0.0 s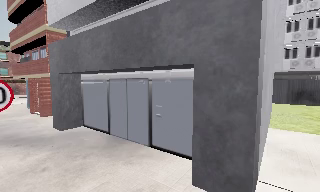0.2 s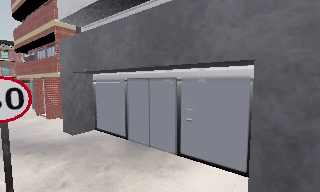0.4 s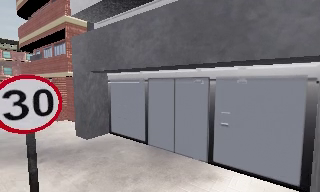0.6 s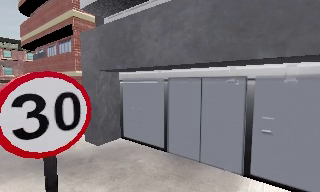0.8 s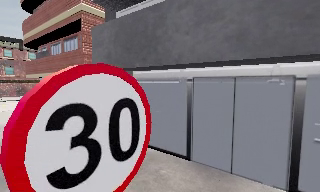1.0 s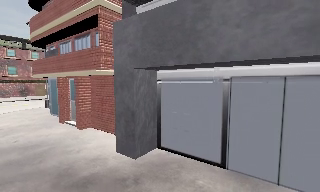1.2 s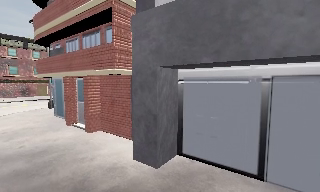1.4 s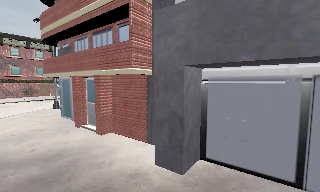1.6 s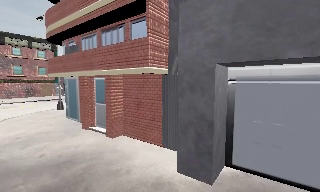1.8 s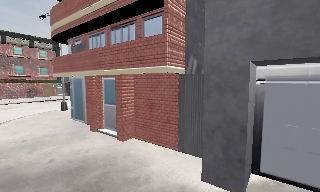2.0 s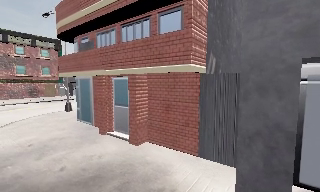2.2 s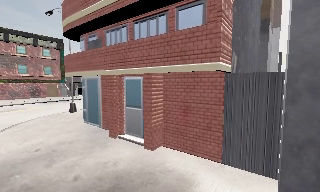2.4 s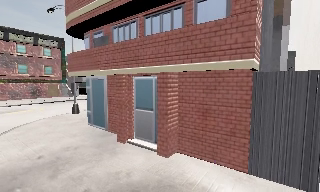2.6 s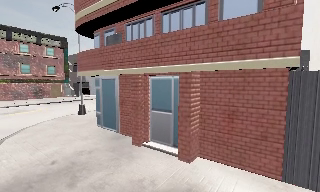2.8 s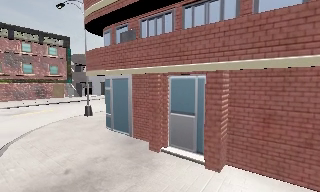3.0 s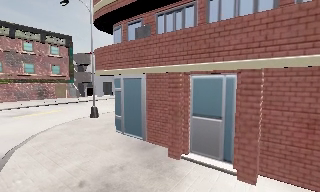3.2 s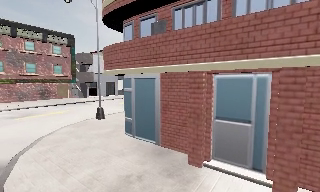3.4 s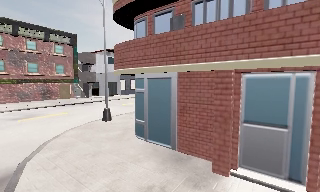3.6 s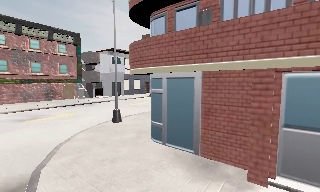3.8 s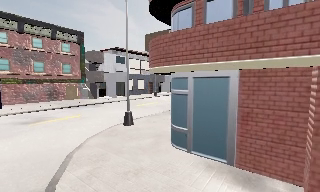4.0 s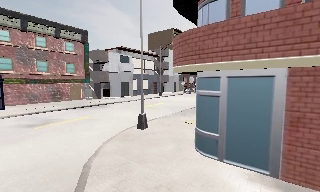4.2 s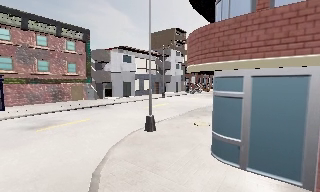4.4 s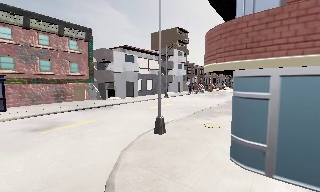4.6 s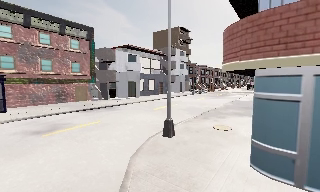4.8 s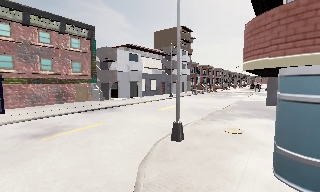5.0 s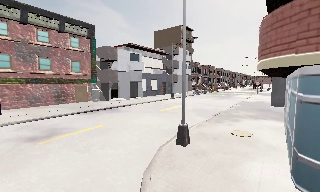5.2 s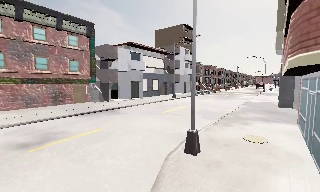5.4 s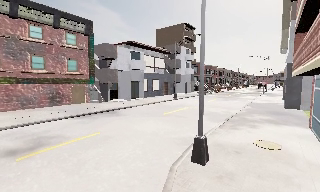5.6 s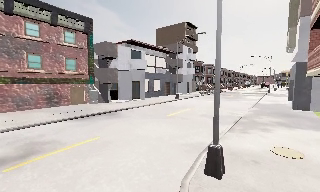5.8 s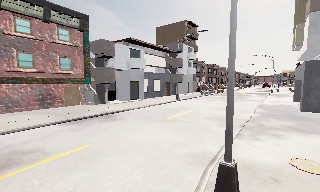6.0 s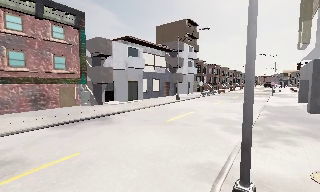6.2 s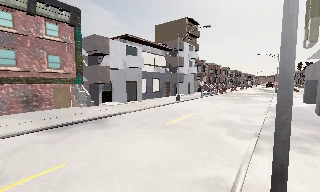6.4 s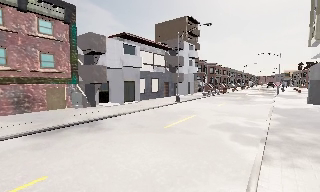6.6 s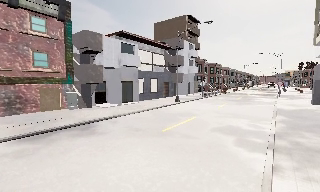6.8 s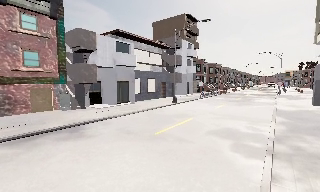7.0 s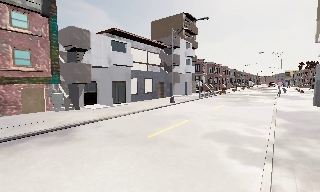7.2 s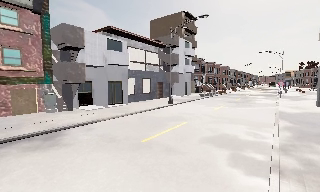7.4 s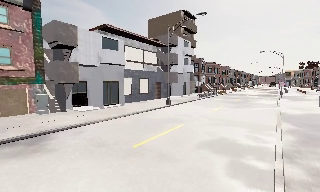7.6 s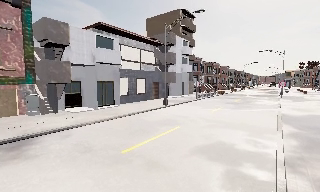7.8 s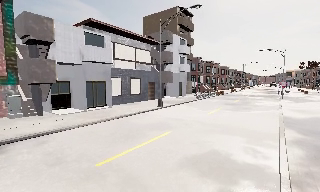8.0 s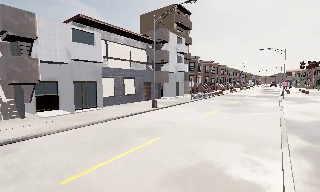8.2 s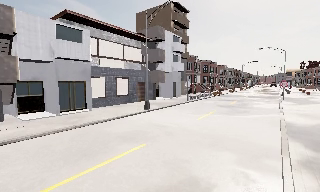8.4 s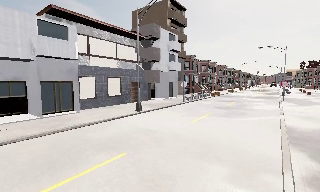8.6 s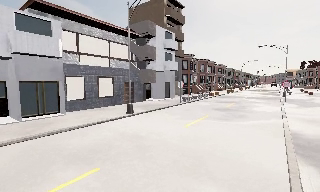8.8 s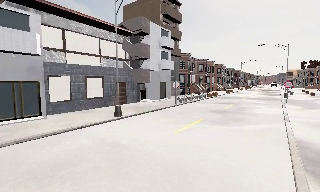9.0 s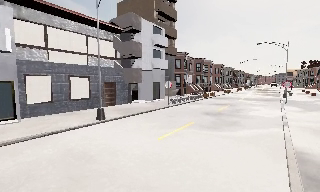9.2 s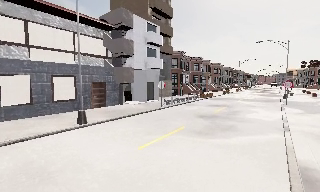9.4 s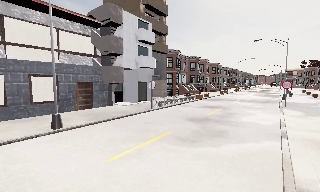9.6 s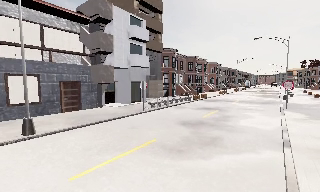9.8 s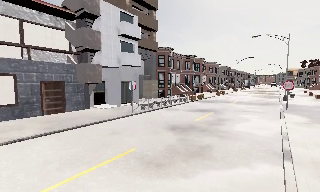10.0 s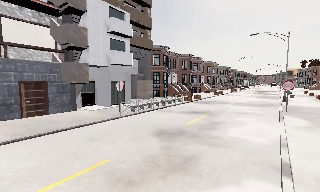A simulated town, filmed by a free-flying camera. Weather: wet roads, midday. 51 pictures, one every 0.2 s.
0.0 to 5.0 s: The camera travels to its left and forward, about 18 m, so close, fixed things drift to the right.
5.0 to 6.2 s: The camera travels forward, about 4 m, so what stands in front looms larger.
6.2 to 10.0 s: The camera travels forward and to its right, about 16 m, so what stands in front looms larger. It gains speed.
The film runs forward here.
